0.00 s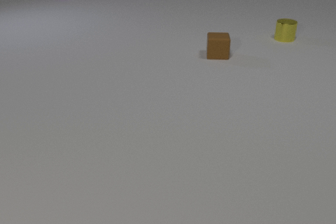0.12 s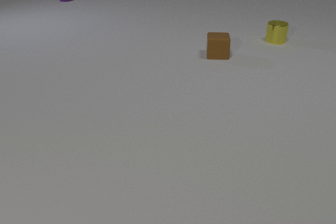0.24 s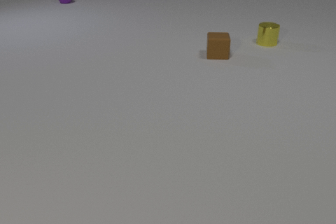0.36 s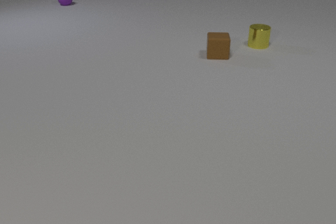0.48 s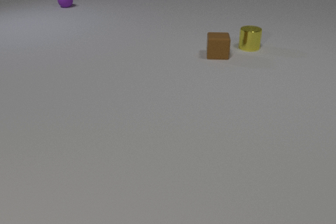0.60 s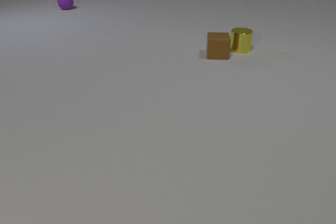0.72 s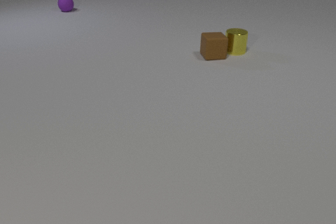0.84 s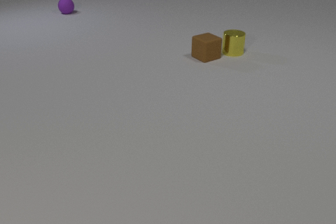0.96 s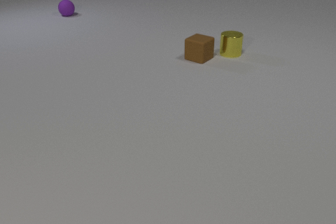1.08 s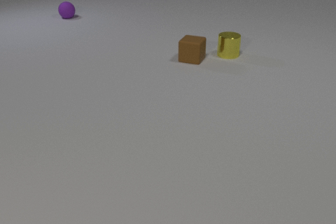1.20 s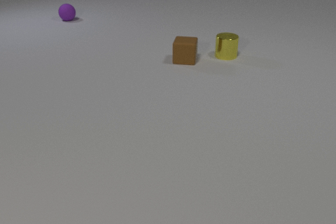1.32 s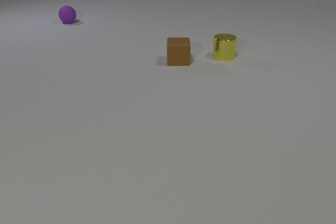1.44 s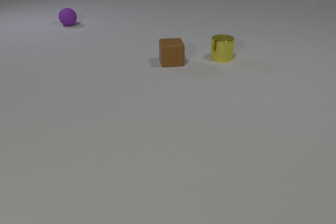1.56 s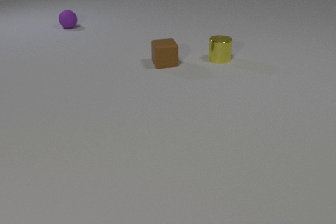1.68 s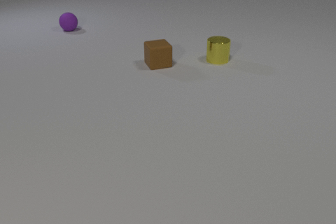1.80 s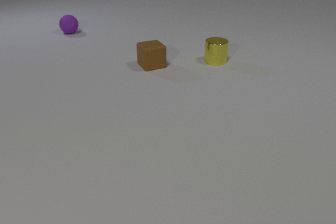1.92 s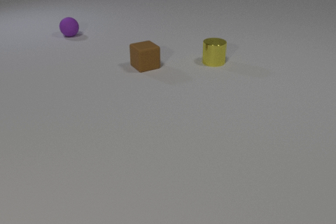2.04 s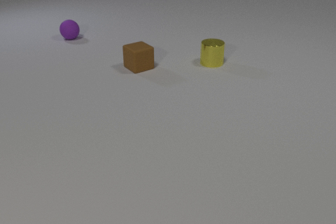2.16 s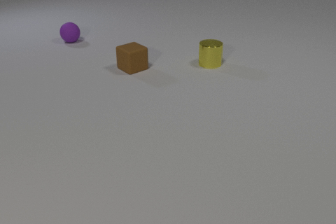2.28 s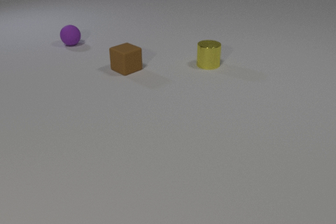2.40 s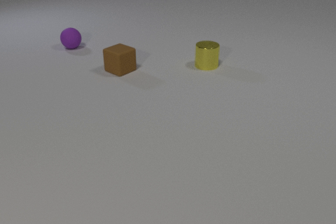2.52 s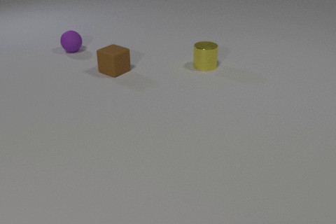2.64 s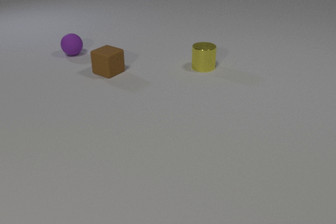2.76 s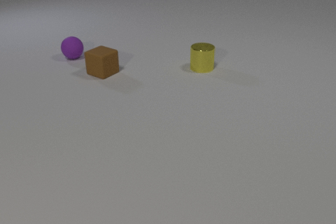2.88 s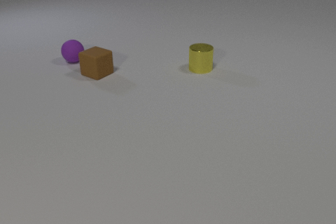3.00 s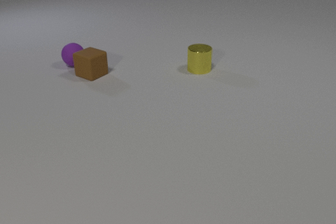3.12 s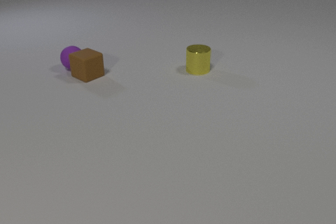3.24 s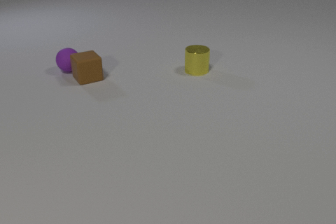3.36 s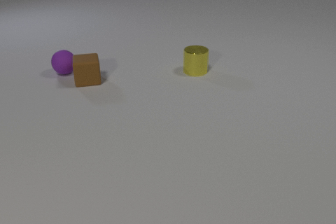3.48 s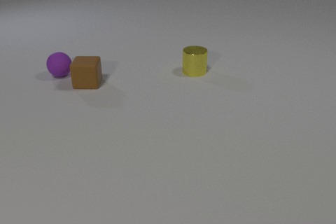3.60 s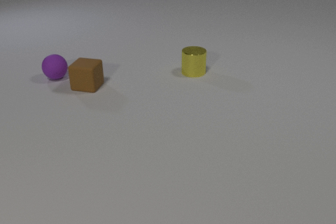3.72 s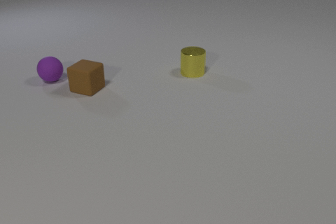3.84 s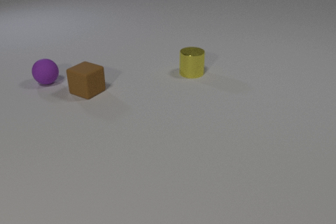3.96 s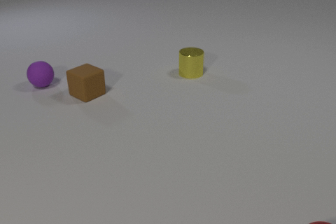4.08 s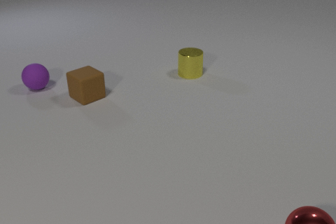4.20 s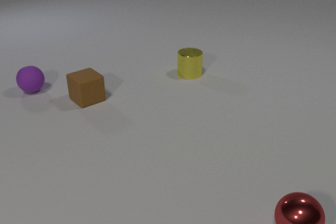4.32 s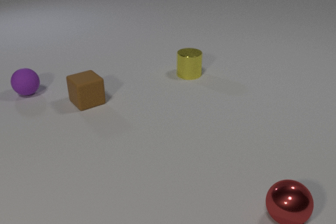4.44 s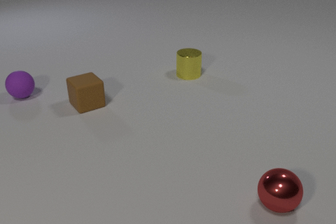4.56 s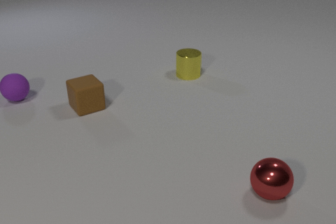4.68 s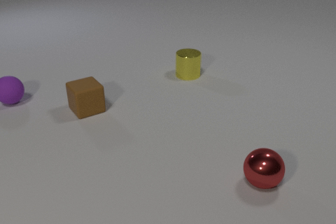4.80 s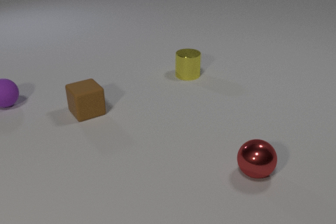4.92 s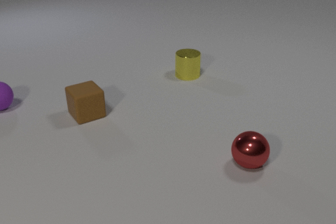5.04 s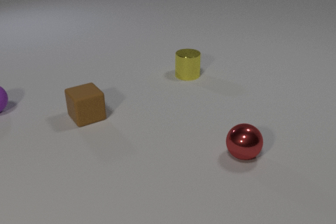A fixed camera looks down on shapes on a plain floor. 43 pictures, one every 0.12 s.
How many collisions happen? 2.
What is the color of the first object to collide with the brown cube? yellow.
Are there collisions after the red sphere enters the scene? no.
0.00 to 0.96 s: The yellow metal cylinder slides toward the camera and to the left. The brown rubber cube slides to the left and toward the camera, spins so that its near face slides to the right, counterclockwise seen from above. The purple rubber sphere rolls toward the camera. The yellow metal cylinder and the brown rubber cube collide.
0.96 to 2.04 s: The yellow metal cylinder slides toward the camera and to the left. The brown rubber cube slides to the left, spins so that its near face slides to the right, counterclockwise seen from above. The purple rubber sphere rolls toward the camera.
2.04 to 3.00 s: The yellow metal cylinder slides toward the camera and to the left. The brown rubber cube slides to the left. The purple rubber sphere rolls toward the camera.
3.00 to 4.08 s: The yellow metal cylinder slides toward the camera and to the left. The brown rubber cube slides toward the camera, spins clockwise seen from above by about 105 degrees, its near face sliding to the left. The purple rubber sphere rolls toward the camera and to the left. The red metal sphere comes in at the bottom edge, rolls away from the camera and to the left. The brown rubber cube and the purple rubber sphere collide.
4.08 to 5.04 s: The brown rubber cube slides toward the camera. The purple rubber sphere rolls to the left and toward the camera. The red metal sphere rolls away from the camera and to the left.
